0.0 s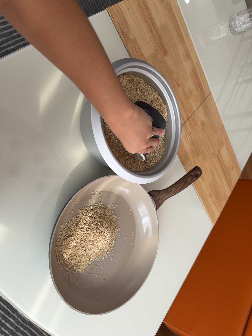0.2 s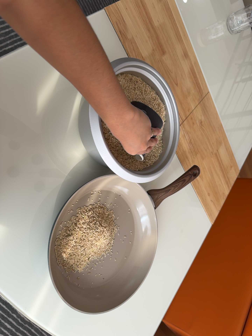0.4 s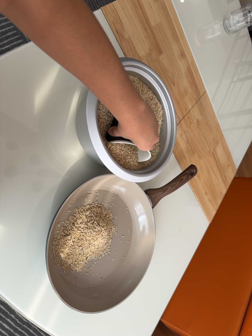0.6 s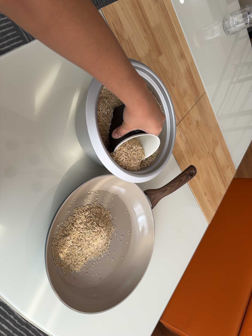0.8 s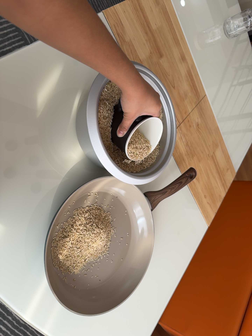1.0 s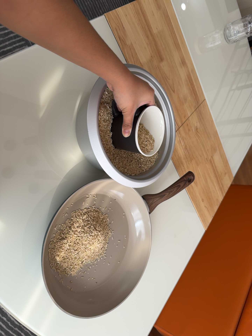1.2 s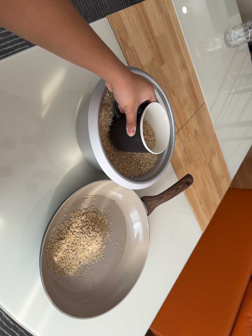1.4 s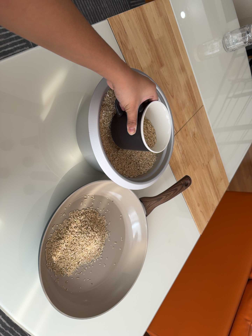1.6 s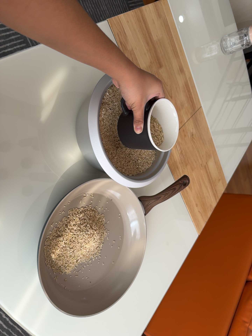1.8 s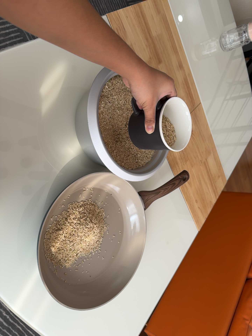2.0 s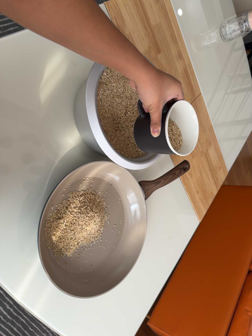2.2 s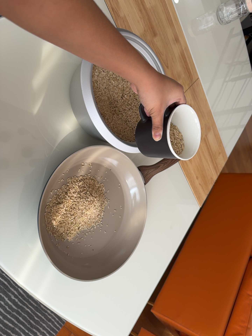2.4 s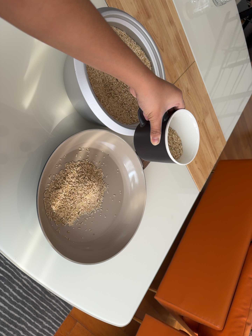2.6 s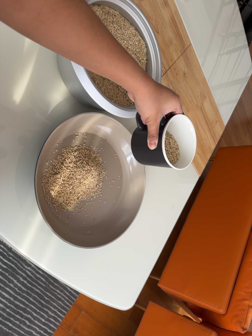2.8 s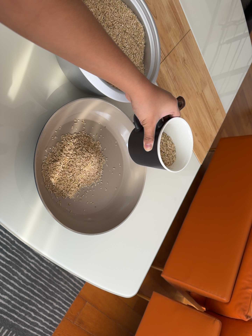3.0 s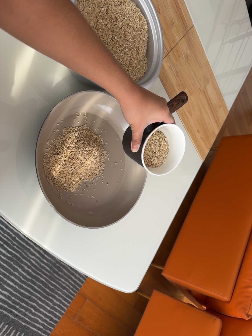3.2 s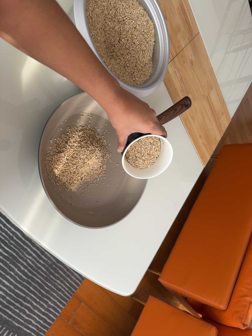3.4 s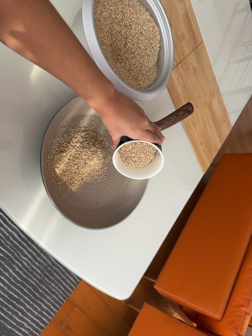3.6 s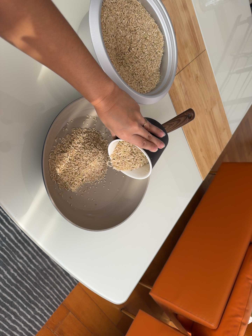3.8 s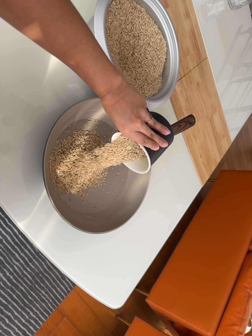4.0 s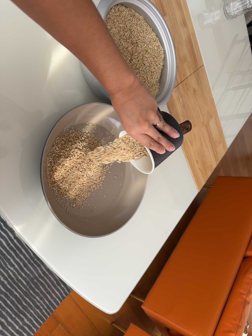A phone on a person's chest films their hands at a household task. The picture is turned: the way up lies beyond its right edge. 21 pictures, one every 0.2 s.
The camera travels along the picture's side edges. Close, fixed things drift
upward.
0.0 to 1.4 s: The camera shifts only a little, or ends up much as it began.
1.4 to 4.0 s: The camera travels toward the bottom of its view, about 16 cm, so close, fixed things drift upward.
The film runs forward here.
